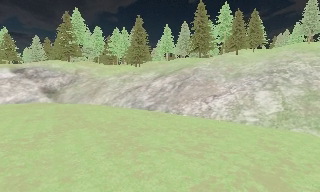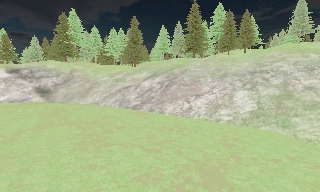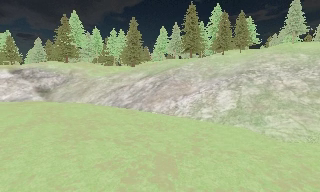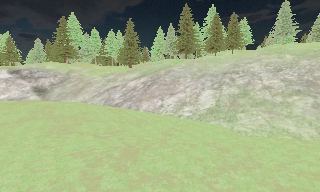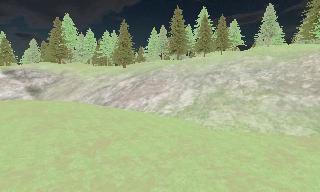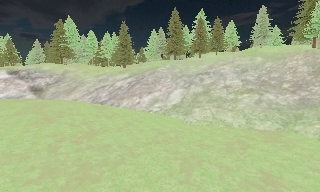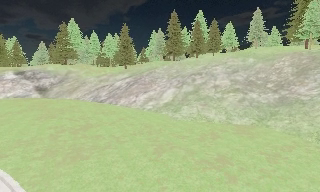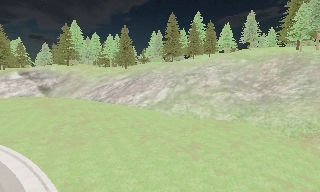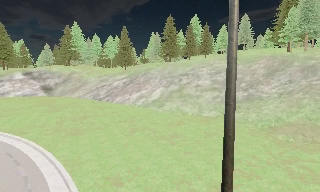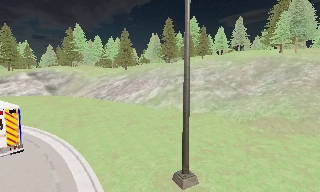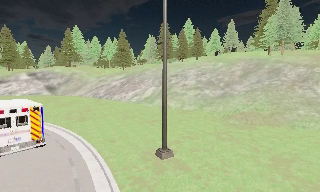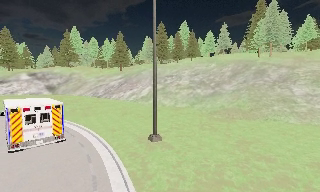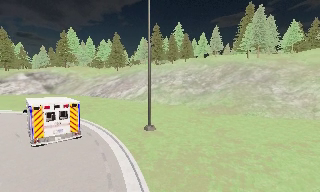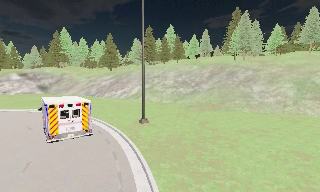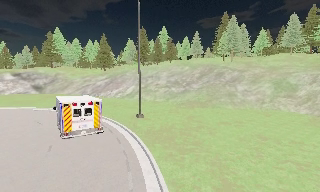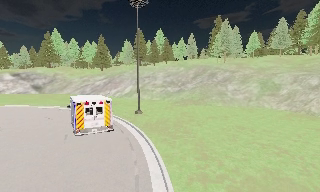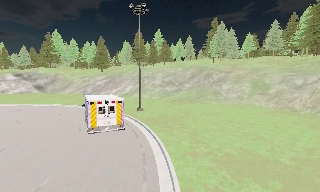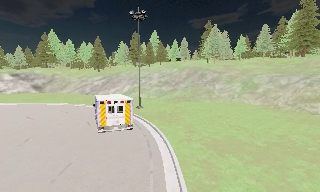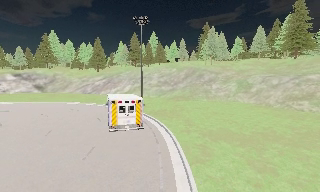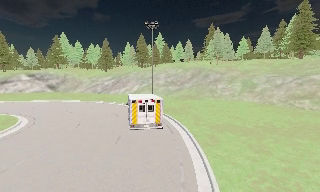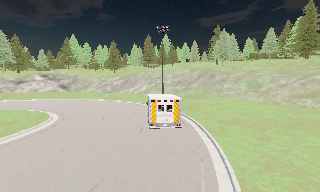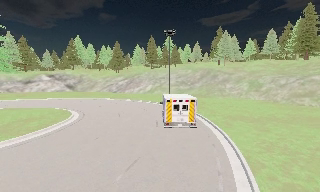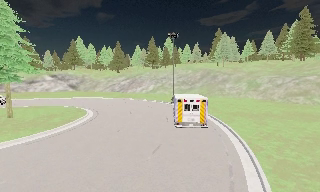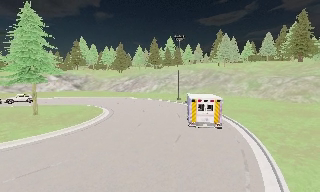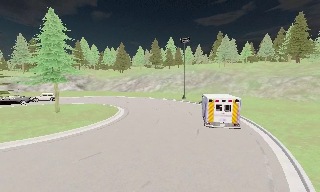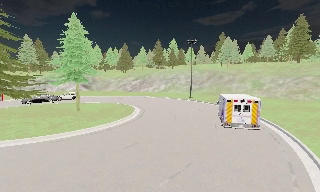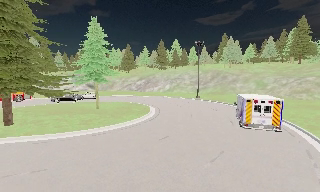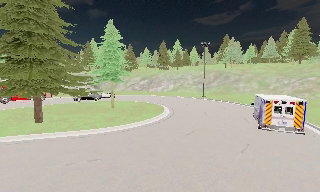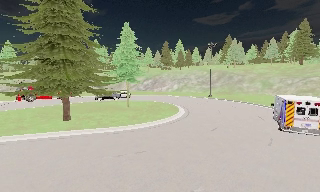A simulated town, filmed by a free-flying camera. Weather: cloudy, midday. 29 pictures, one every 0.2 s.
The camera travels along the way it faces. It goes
backward.
0.0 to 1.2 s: The camera travels to its right and backward, about 12 m, so close, fixed things drift to the left.
1.2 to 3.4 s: The scene slides to the left, as the camera pans about 10 degrees to its right. It travels backward, about 20 m, so what stands in front gets smaller.
3.4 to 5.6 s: The camera travels backward and to its left, about 20 m, so what stands in front gets smaller.
The film runs backward here.
